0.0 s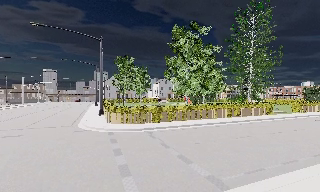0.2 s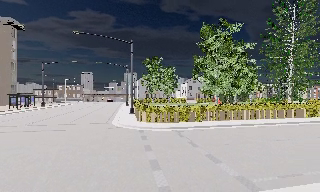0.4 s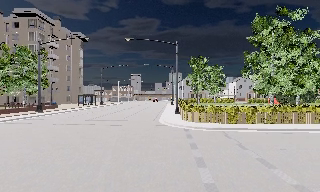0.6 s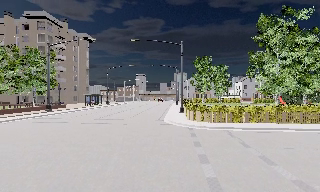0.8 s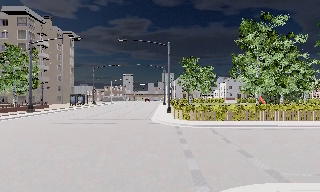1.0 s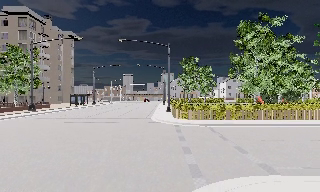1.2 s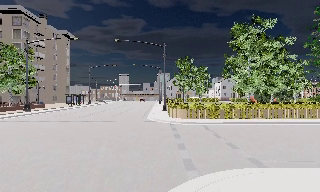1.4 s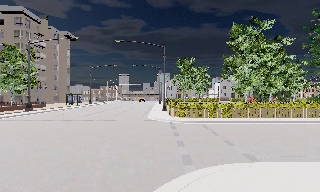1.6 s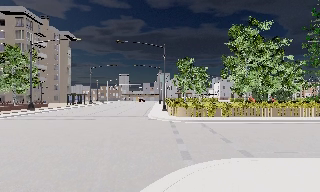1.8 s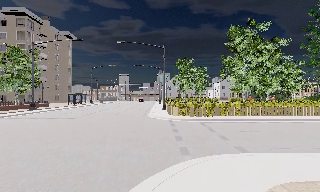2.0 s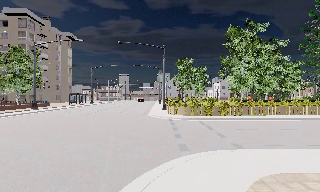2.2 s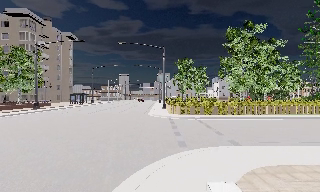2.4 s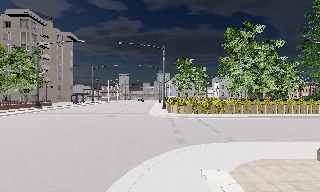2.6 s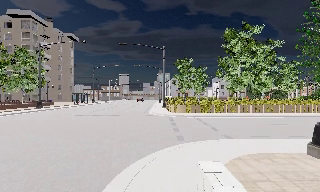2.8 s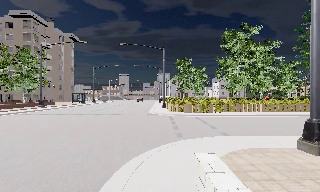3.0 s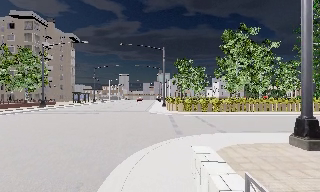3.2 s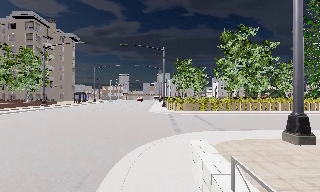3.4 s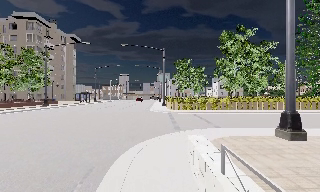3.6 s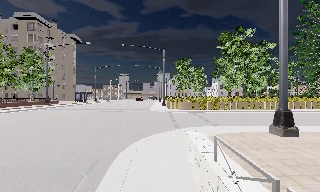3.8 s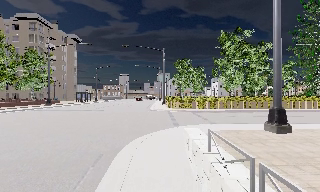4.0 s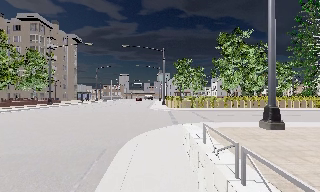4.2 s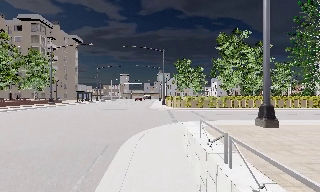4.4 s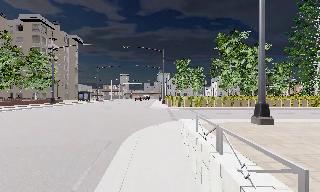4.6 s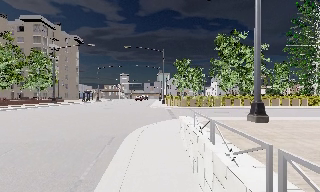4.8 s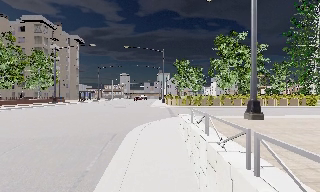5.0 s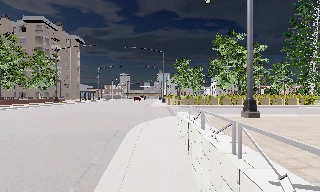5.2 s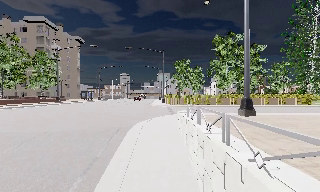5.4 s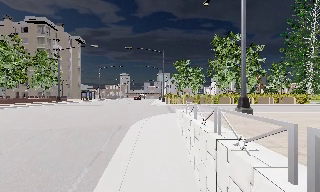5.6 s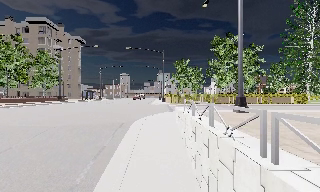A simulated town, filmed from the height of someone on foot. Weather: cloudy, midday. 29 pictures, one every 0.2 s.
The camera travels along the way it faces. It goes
backward.
0.0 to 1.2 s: The camera swings to its left by about 20 degrees, and the scene slides to the right. It travels backward, about 2 m, so what stands in front gets smaller.
1.2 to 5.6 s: The camera travels backward, about 8 m, so what stands in front gets smaller.
The film runs backward here.
